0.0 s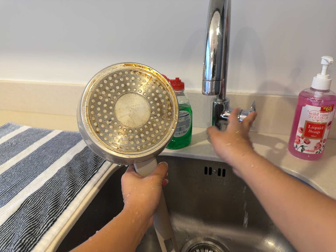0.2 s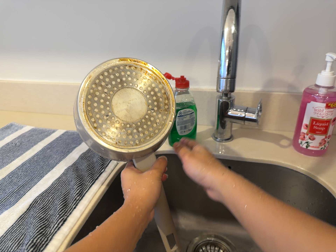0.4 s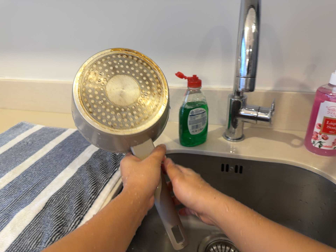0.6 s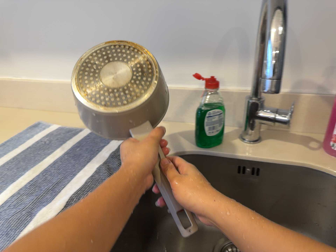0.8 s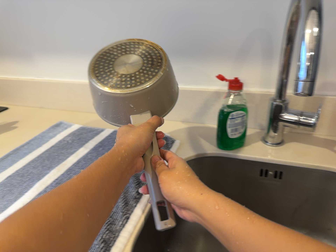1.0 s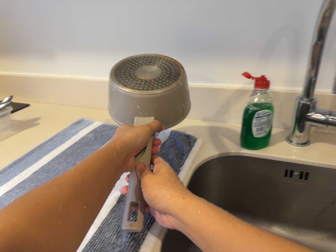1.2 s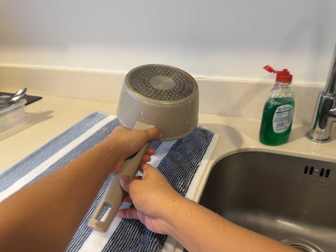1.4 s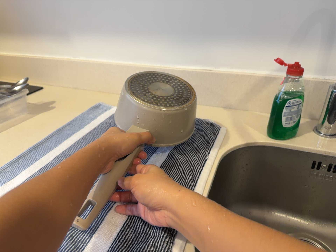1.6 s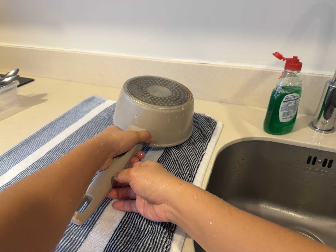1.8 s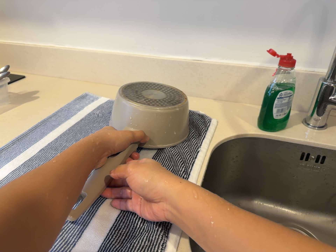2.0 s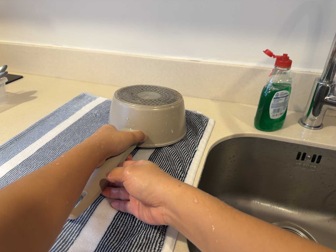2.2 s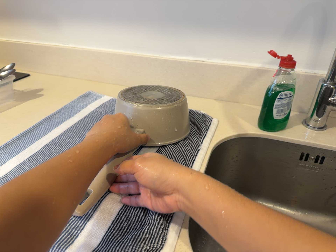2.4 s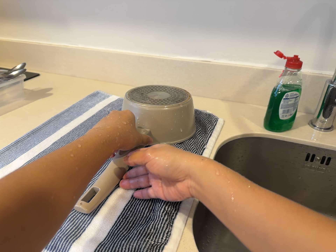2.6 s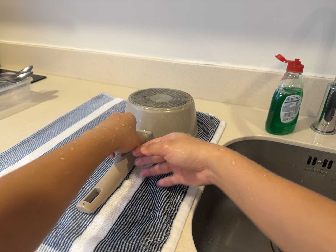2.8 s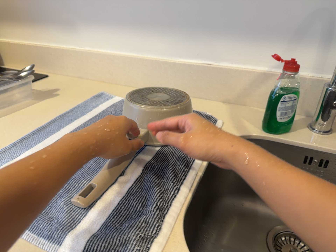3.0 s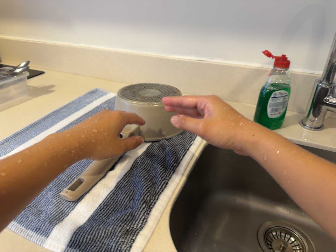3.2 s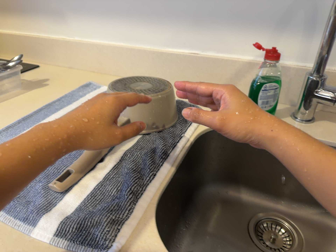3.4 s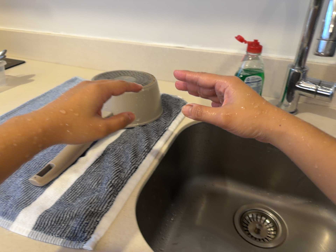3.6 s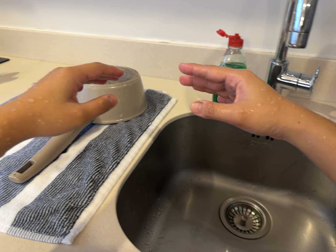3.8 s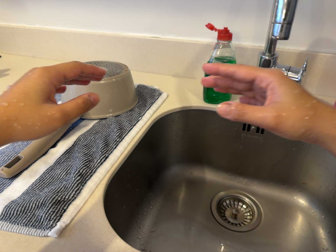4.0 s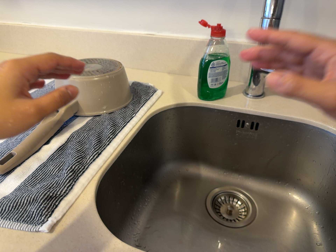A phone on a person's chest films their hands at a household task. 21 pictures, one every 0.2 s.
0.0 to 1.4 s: The camera travels to its left, about 16 cm, so close, fixed things drift to the right.
1.4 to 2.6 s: The camera shifts only a little, or ends up much as it began.
2.6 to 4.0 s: The camera travels to its right, about 12 cm, so close, fixed things drift to the left.
The film runs forward here.
